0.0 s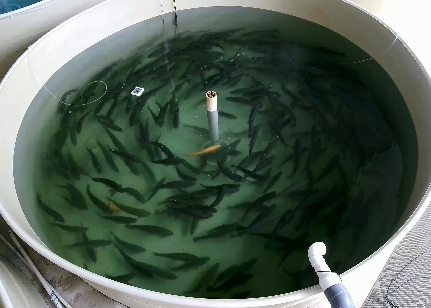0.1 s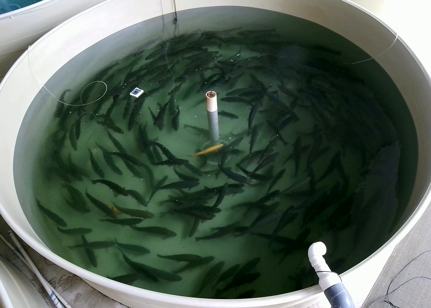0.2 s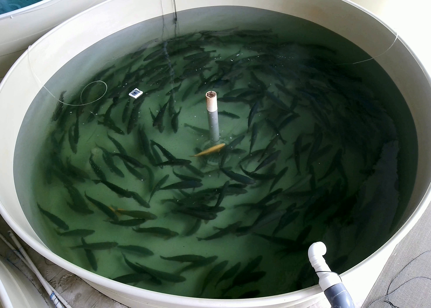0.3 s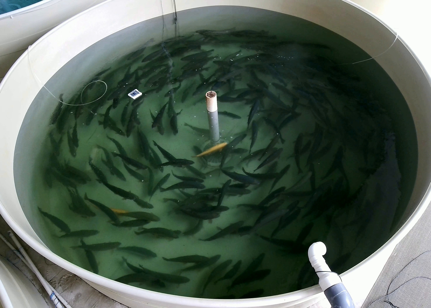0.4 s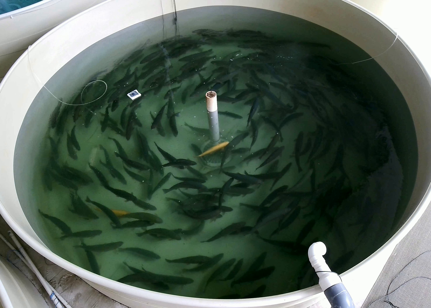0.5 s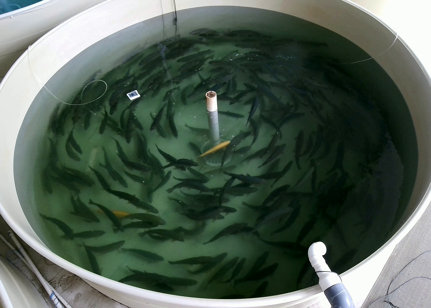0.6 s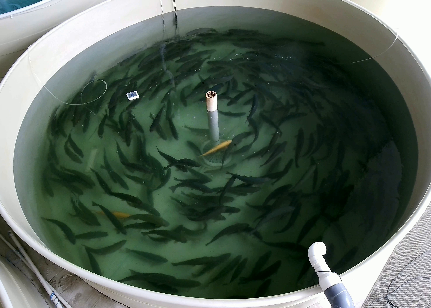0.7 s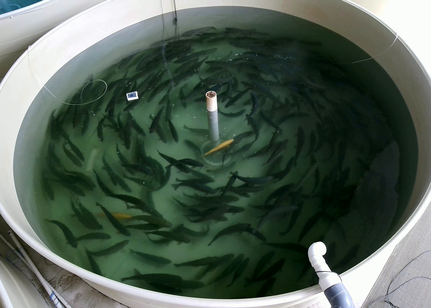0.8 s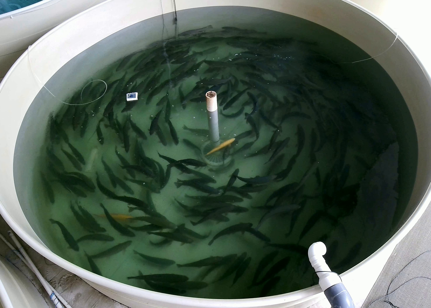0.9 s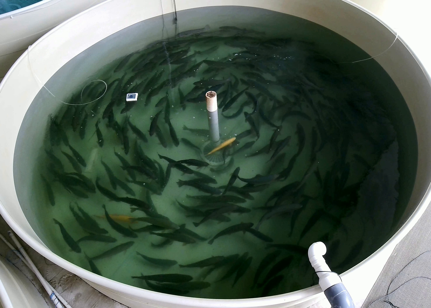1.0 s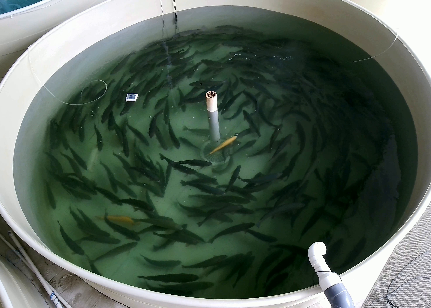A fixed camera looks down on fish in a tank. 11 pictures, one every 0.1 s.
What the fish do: Normal cruising.
